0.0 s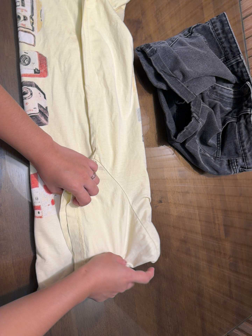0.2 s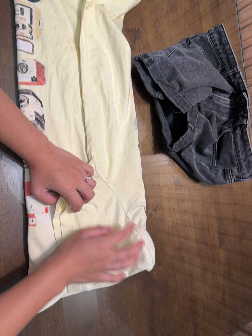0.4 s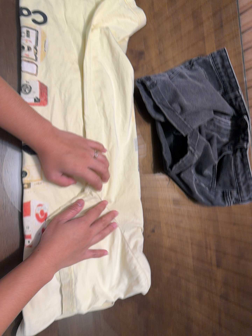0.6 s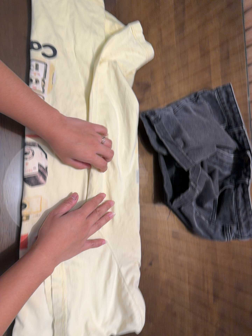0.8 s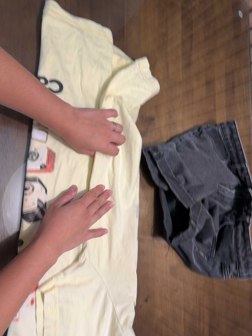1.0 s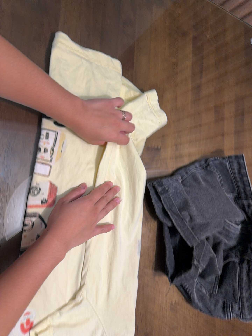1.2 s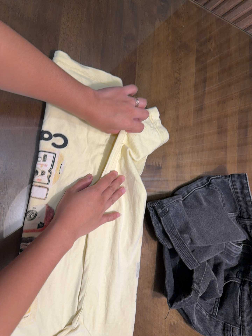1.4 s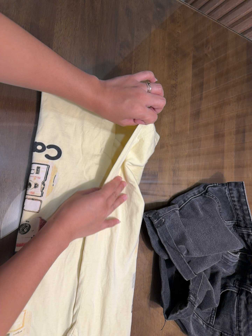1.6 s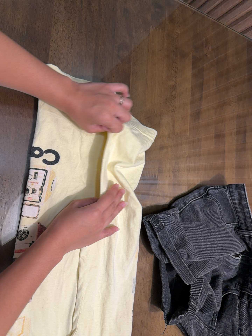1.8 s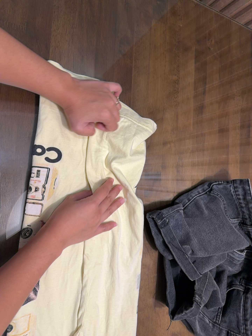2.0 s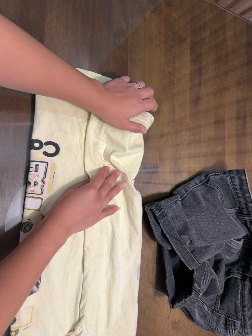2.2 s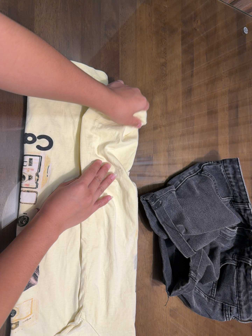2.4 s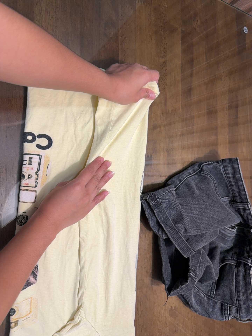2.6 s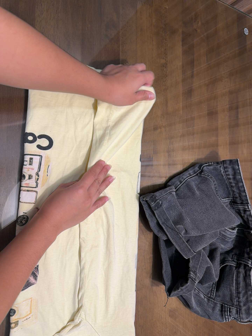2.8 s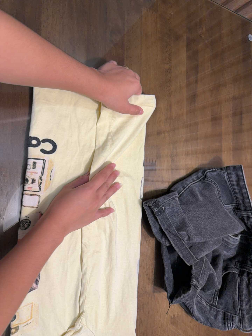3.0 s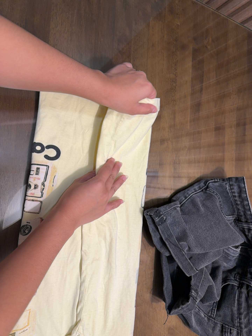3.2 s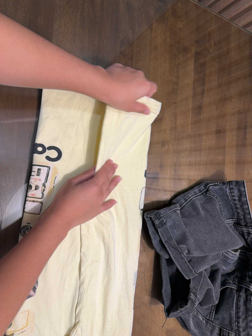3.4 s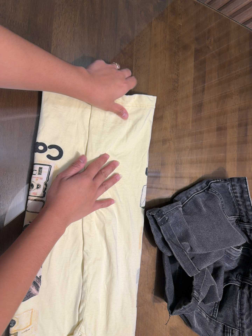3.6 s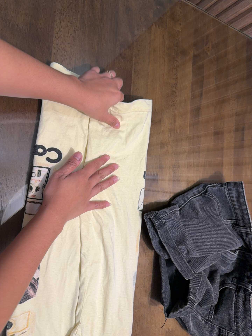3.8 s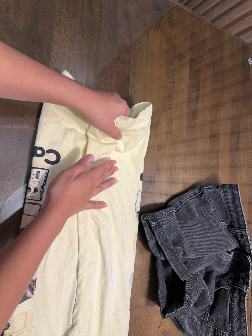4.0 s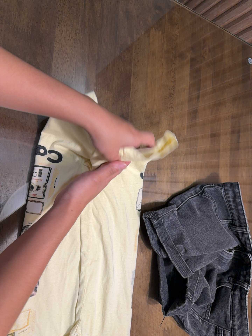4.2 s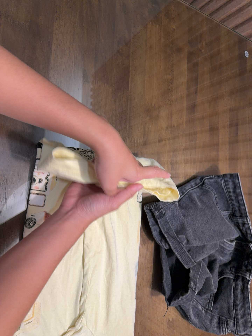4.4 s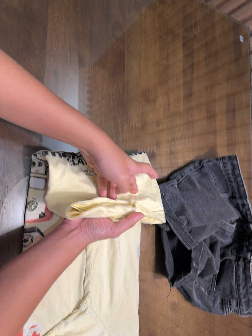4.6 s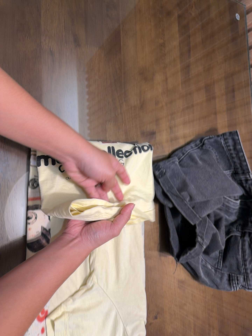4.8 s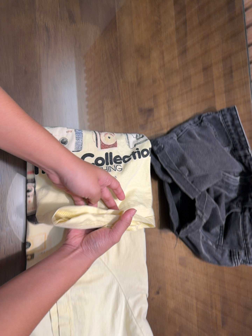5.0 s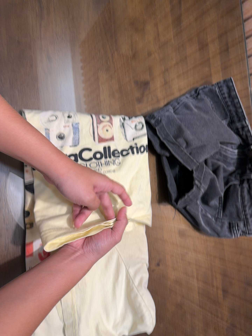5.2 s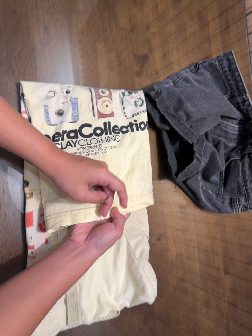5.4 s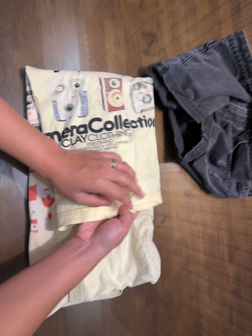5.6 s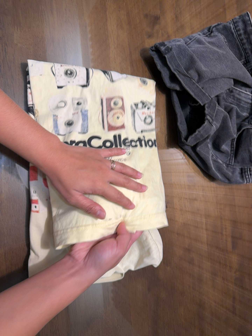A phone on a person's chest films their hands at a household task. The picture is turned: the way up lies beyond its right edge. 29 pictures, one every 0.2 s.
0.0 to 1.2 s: The camera travels toward the top of its view, about 24 cm, so close, fixed things drift downward. It rolls about its line of sight by about 15 degrees, and the scene rotates clockwise.
1.2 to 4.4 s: The camera shifts only a little, or ends up much as it began.
4.4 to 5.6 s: The camera travels toward the bottom of its view, about 24 cm, so close, fixed things drift upward.
The film runs forward here.
